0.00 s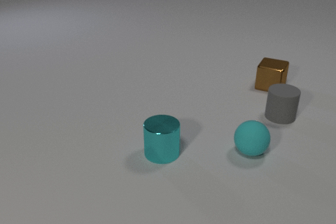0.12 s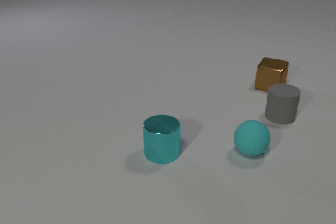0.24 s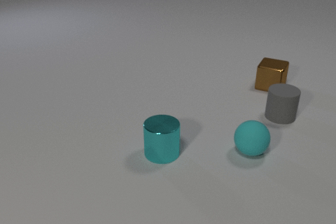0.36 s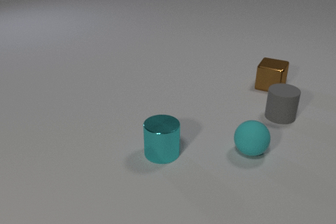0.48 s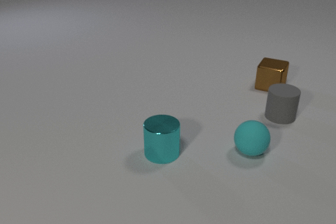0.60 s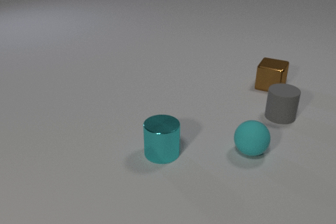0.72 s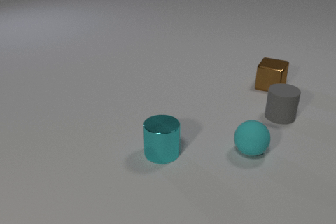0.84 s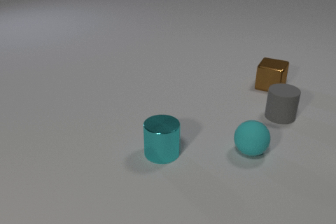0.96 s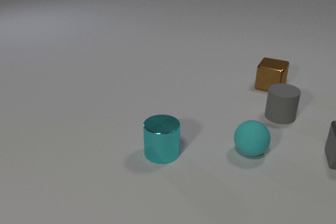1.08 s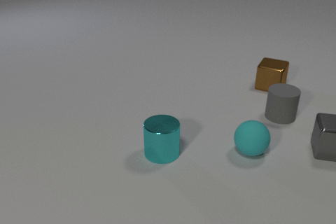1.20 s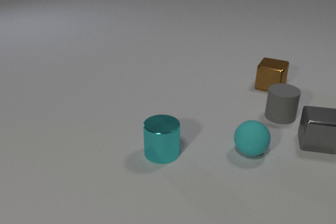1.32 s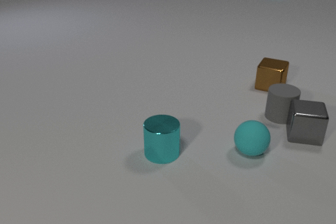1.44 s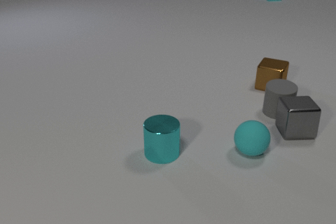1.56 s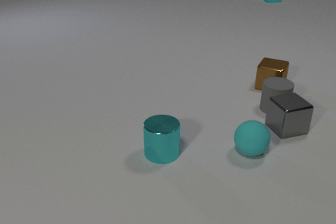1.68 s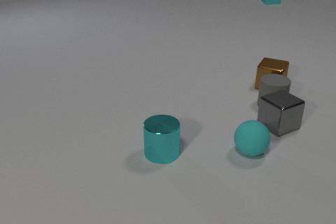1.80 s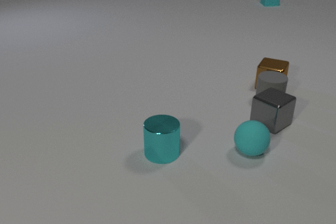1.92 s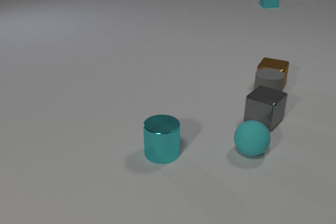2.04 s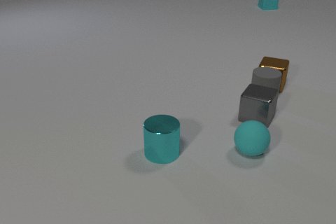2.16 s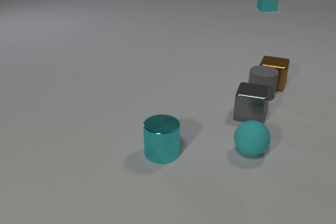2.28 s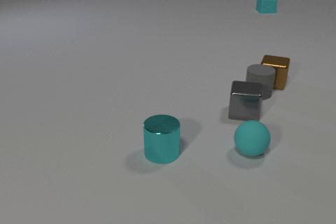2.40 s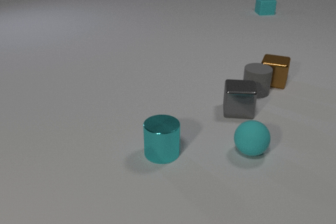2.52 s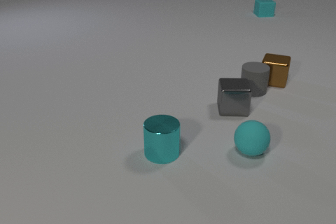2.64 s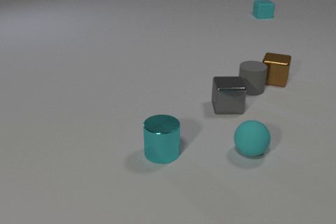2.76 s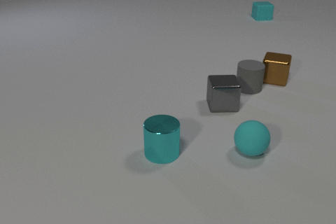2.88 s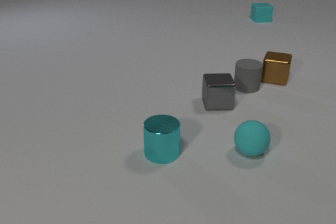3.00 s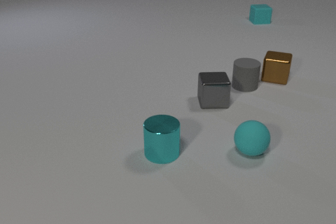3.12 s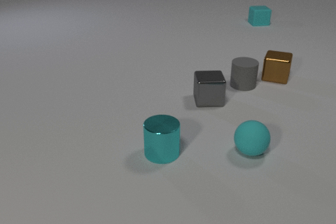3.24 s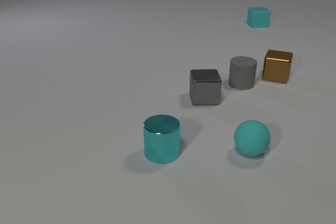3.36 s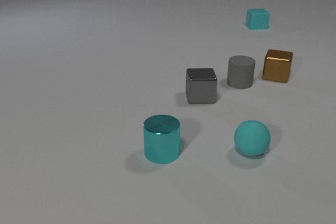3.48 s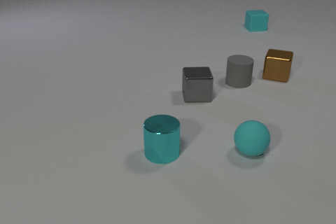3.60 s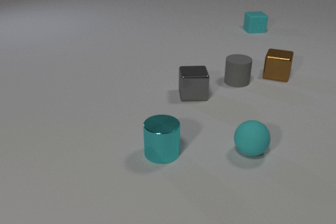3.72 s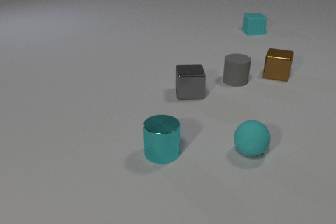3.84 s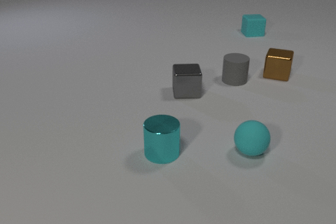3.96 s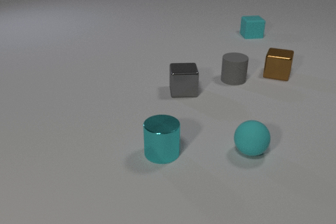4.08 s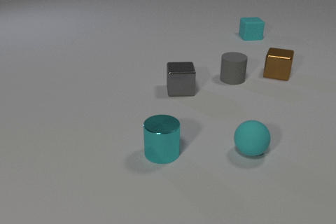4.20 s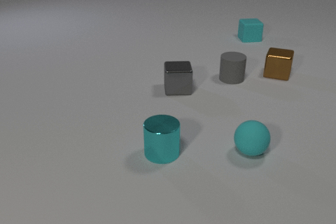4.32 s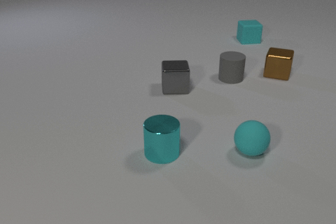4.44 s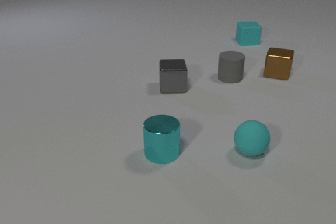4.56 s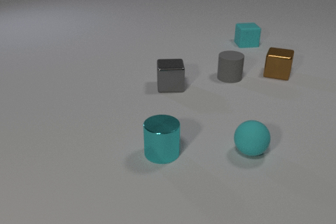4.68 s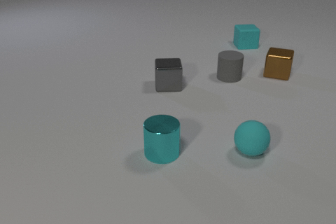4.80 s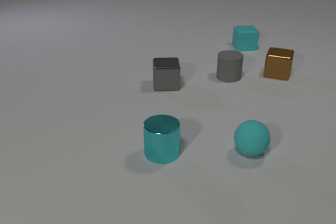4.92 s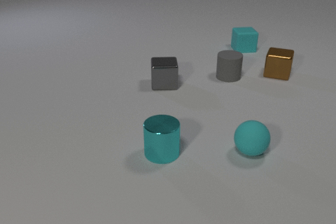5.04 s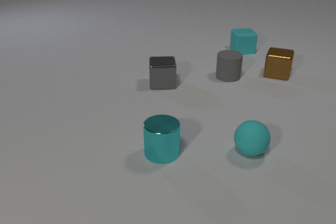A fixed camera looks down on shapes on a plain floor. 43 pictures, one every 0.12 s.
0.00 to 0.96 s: The gray metal cube comes in at the right edge, slides to the left.
0.96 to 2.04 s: The gray metal cube slides to the left and away from the camera, spins counterclockwise seen from above by about 75 degrees, its near face sliding to the right. The gray rubber cylinder slides away from the camera and to the left. The cyan rubber cube comes in at the top edge, slides toward the camera. The gray metal cube and the gray rubber cylinder collide. The gray rubber cylinder and the brown metal cube collide.
2.04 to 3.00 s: The gray metal cube slides to the left and away from the camera, spins counterclockwise seen from above by about 30 degrees, its near face sliding to the right. The gray rubber cylinder slides away from the camera and to the left. The brown metal cube slides away from the camera. The cyan rubber cube slides toward the camera.
3.00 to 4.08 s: The gray metal cube slides to the left and away from the camera. The gray rubber cylinder slides away from the camera and to the left. The brown metal cube slides away from the camera. The cyan rubber cube slides toward the camera.
4.08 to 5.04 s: The gray metal cube slides to the left and away from the camera. The gray rubber cylinder slides away from the camera. The cyan rubber cube slides toward the camera.
What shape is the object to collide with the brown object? cylinder.
How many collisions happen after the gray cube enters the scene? 2.
What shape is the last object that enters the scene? cube.
